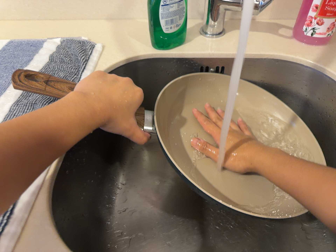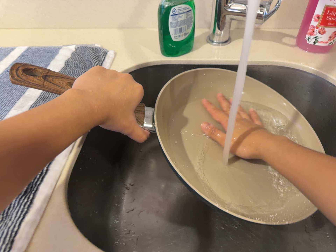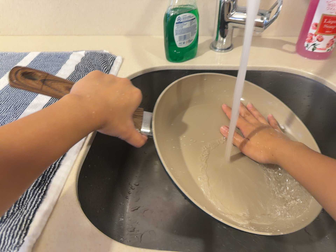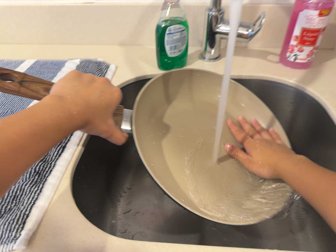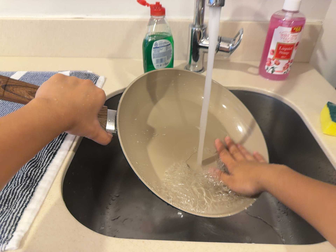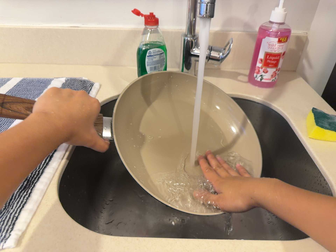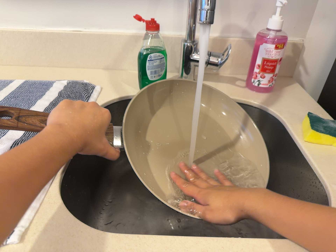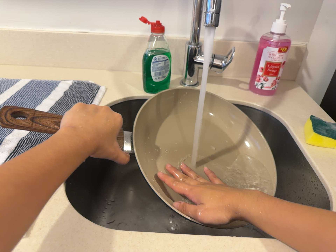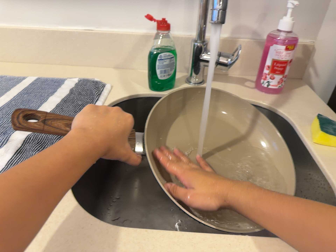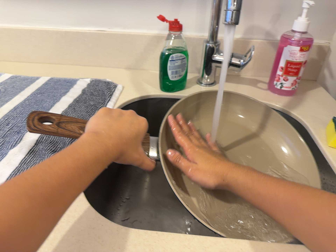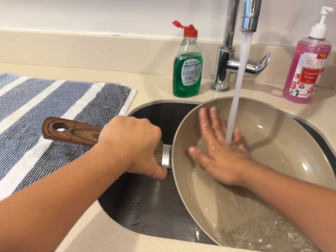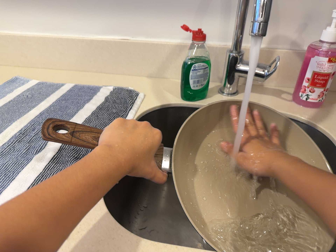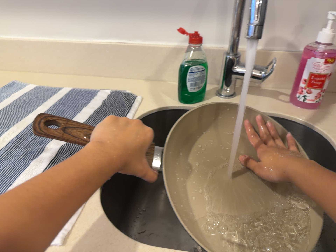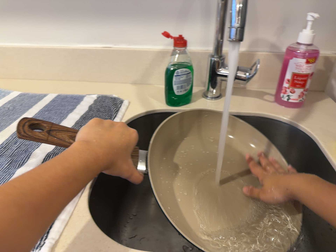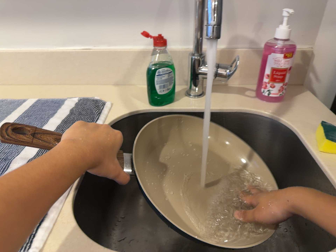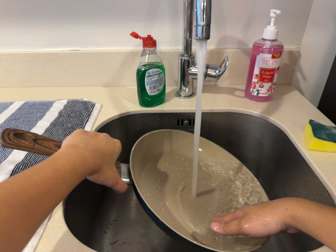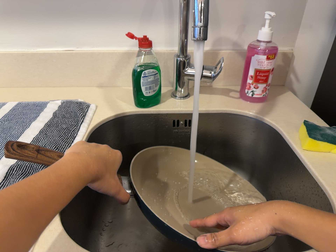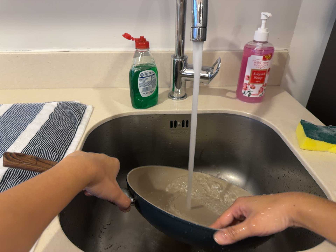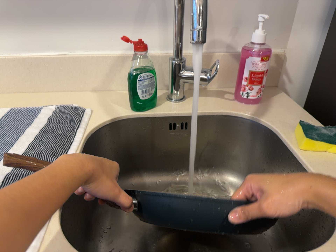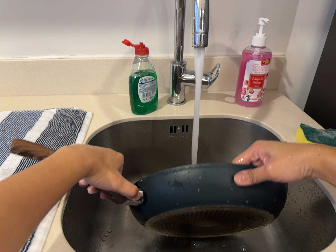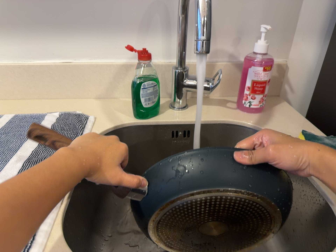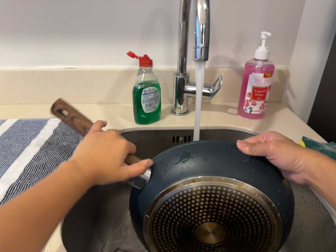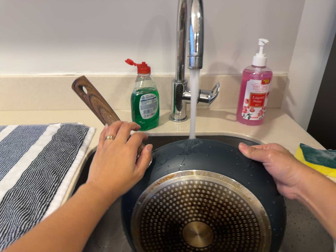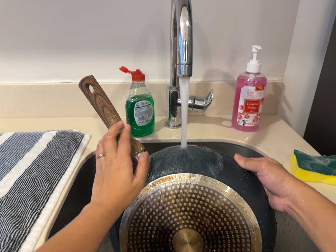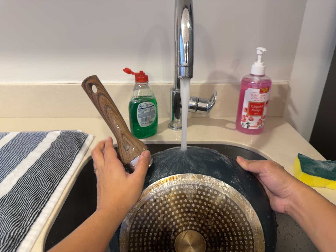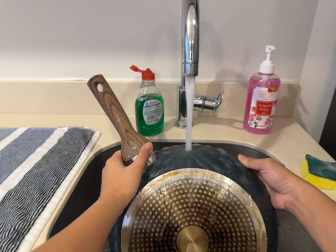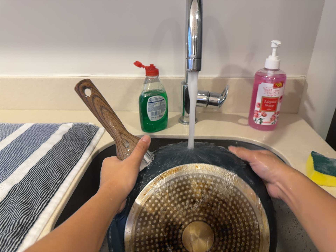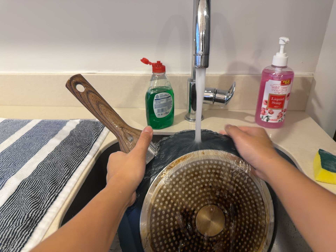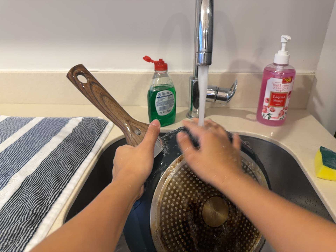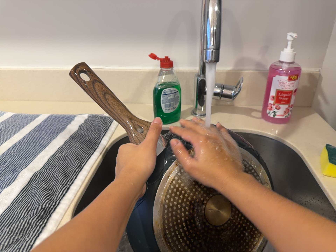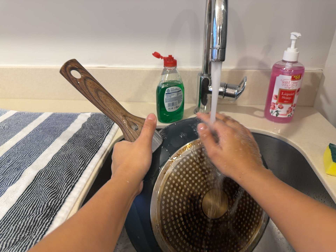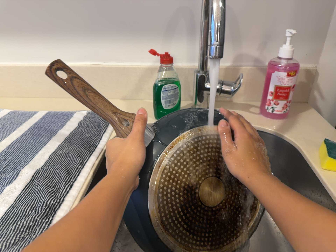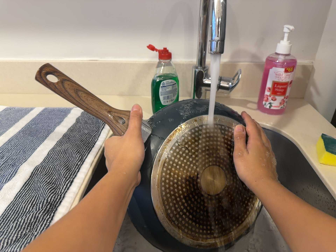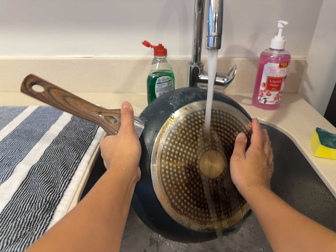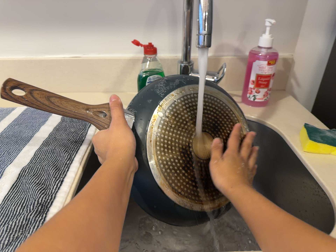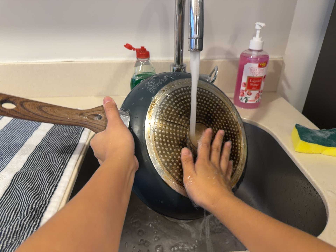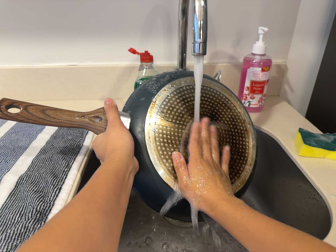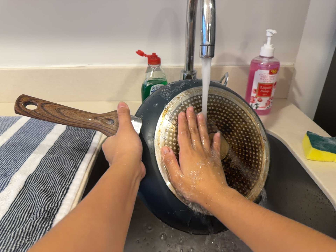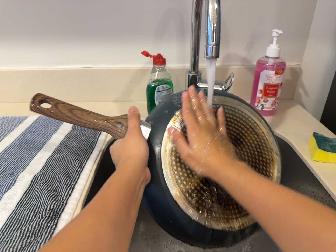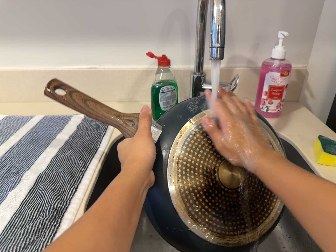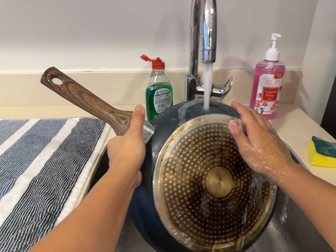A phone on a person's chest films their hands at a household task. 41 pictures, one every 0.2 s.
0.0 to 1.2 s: The camera travels backward and toward the bottom of its view, about 12 cm, so what stands in front gets smaller. Its aim tips toward the top of its view by about 10 degrees, and the scene shifts downward.
1.2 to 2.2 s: The camera shifts only a little, or ends up much as it began.
2.2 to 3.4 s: The camera swings to its right by about 10 degrees, and the scene slides to the left.
3.4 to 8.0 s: The camera shifts only a little, or ends up much as it began.
The film runs forward here.
